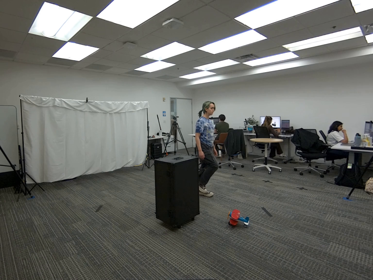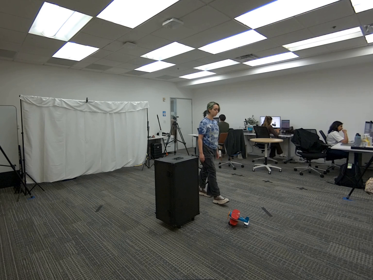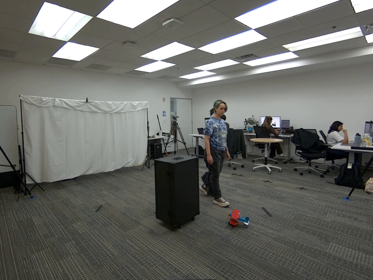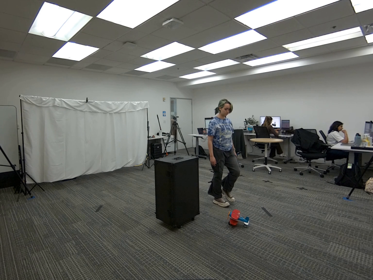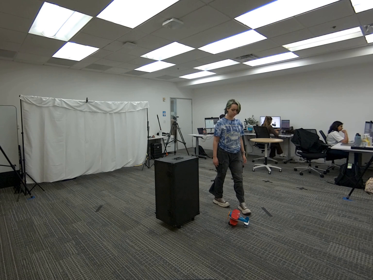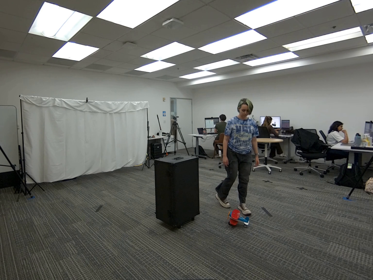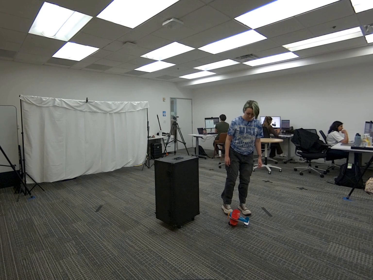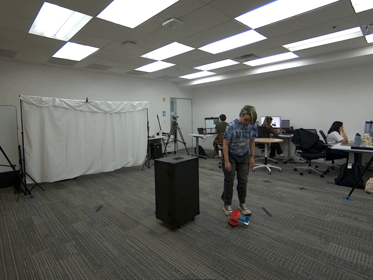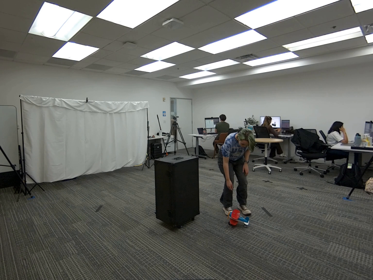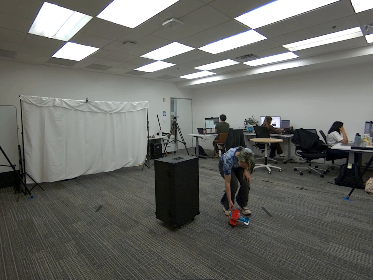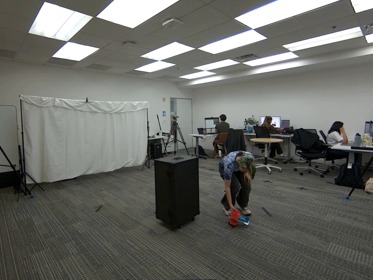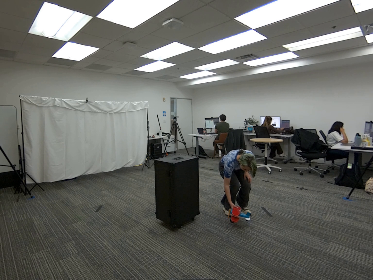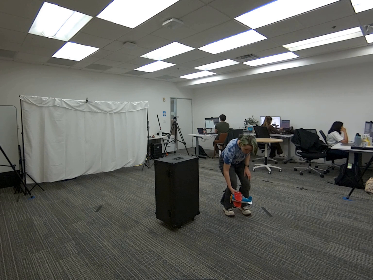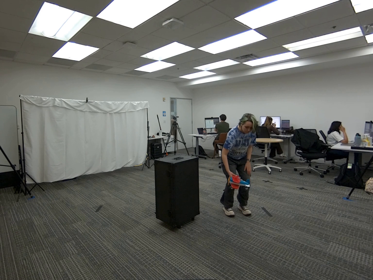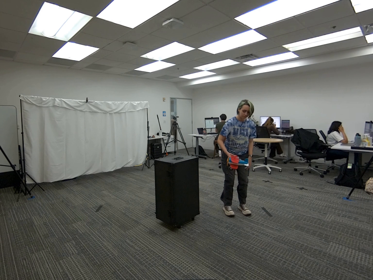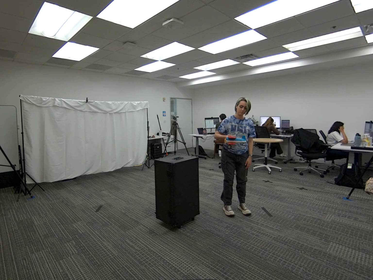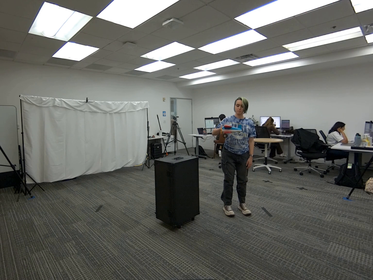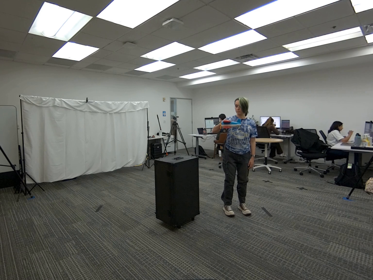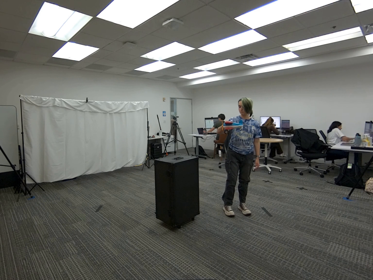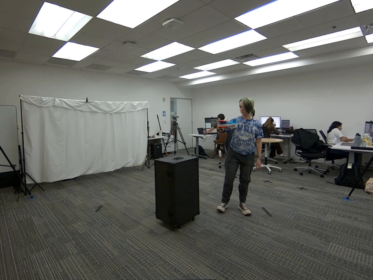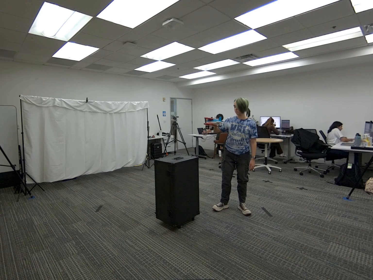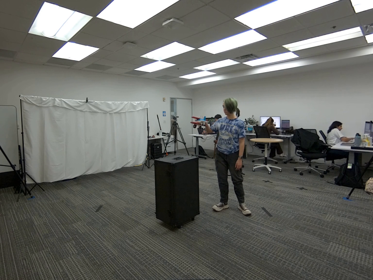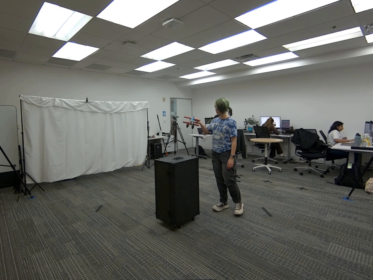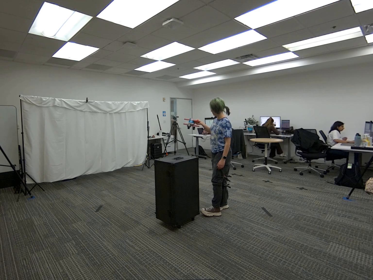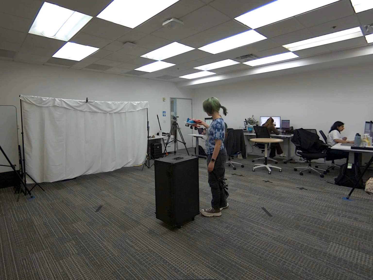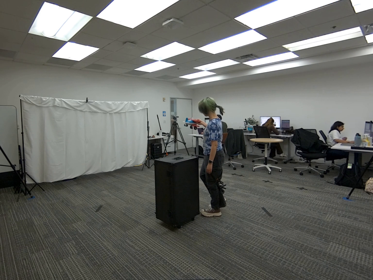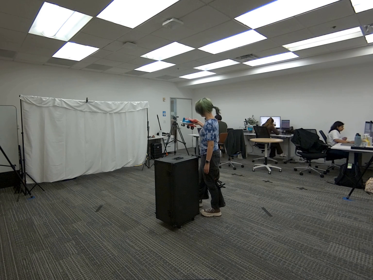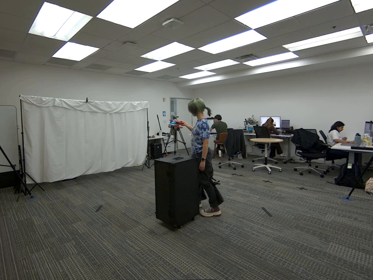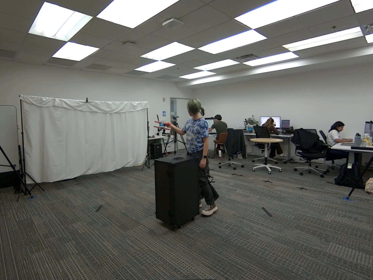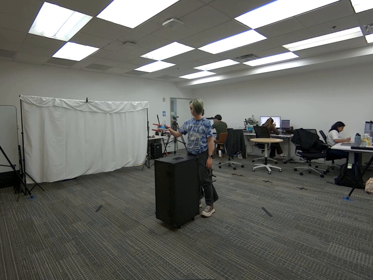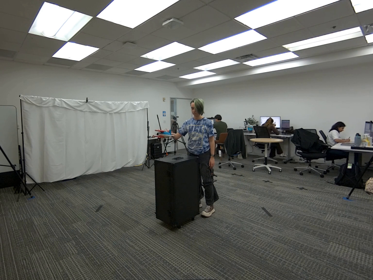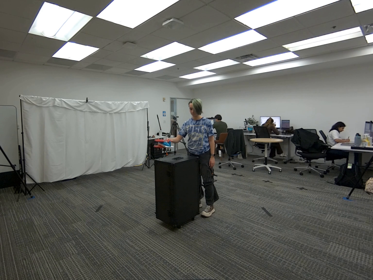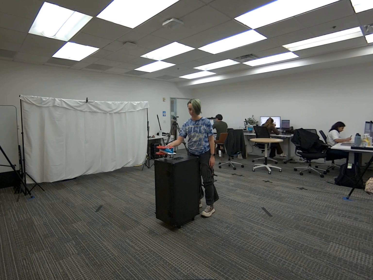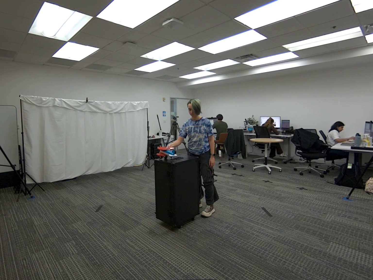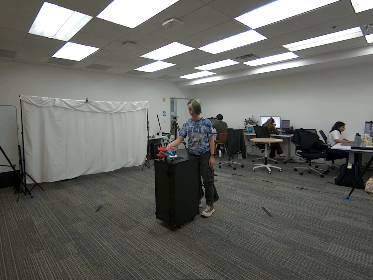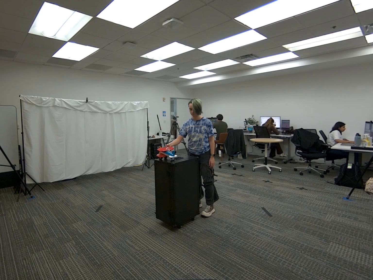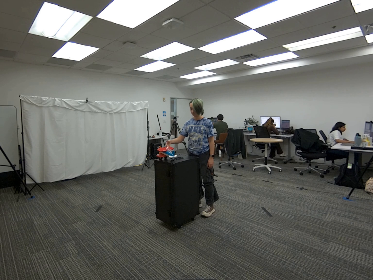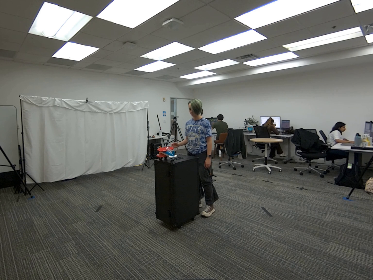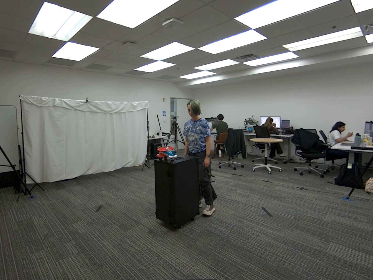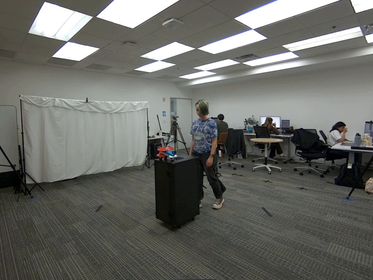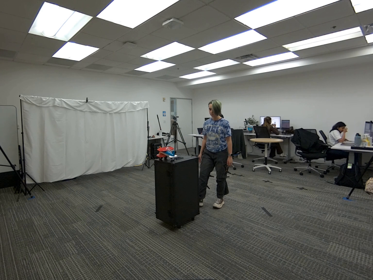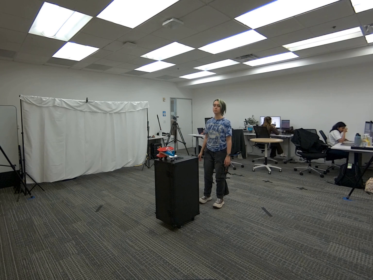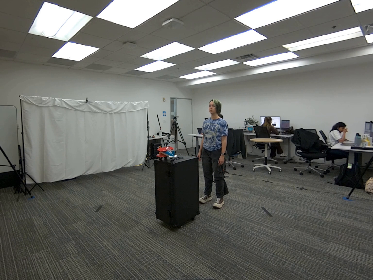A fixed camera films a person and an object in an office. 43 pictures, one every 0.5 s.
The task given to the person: "Walk to the toy airplane on the ground, pick it up with your right hand, hold it in the air, walk to the g1 box, and place the airplane on the box.
